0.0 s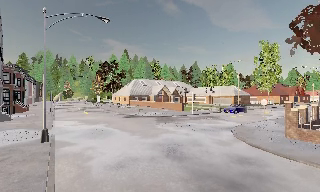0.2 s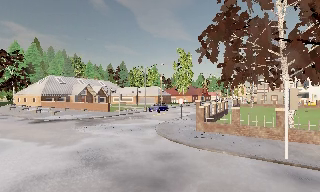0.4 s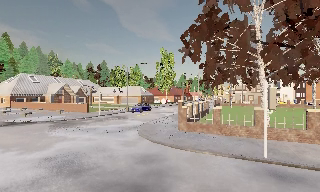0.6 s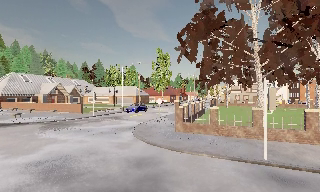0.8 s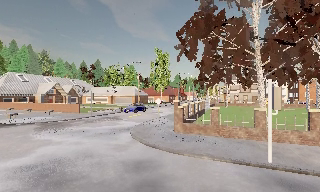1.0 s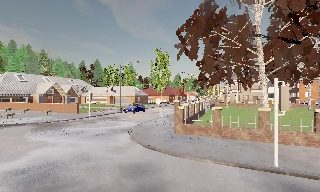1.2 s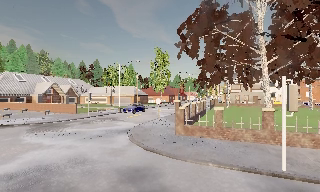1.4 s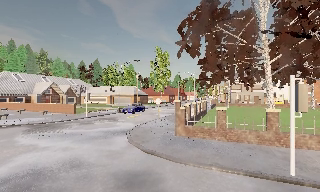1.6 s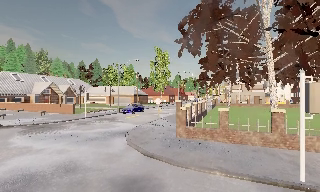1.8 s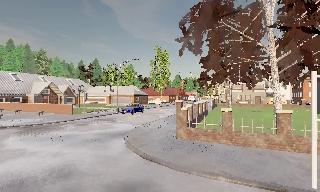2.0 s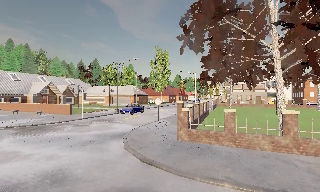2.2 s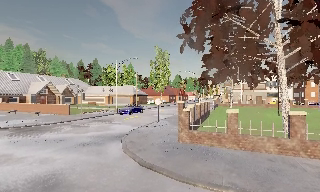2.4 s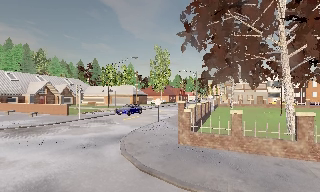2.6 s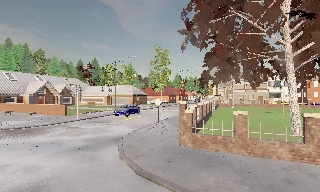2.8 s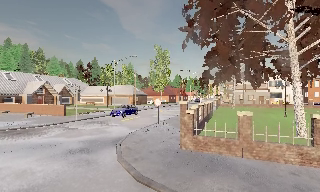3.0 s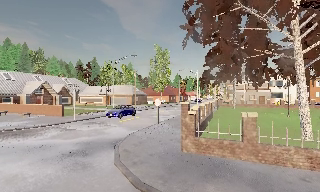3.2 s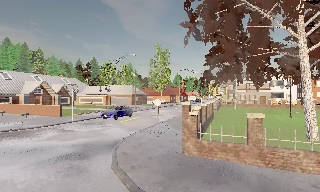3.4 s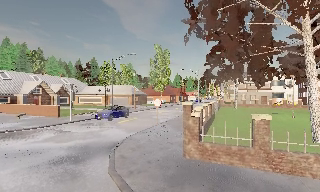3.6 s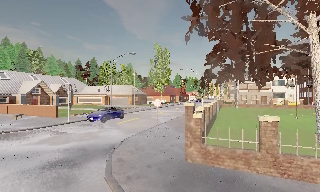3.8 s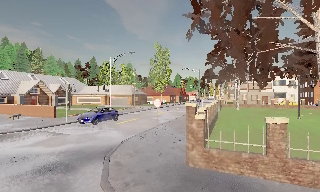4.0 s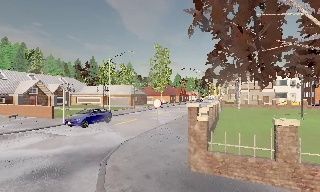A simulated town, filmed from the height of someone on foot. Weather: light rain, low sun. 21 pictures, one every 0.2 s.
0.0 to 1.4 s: The camera pans to its right, which is clockwise from overhead, by about 35 degrees. It travels forward, about 2.5 m.
1.4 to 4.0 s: The camera travels forward, about 4.5 m, so what stands in front looms larger.
The film runs forward here.
